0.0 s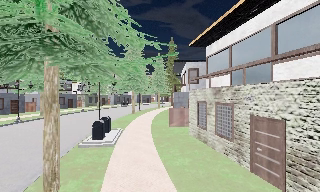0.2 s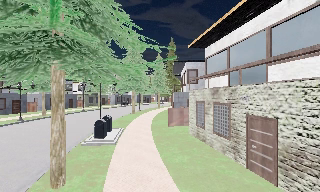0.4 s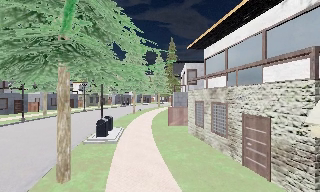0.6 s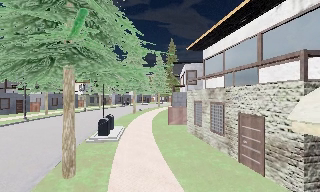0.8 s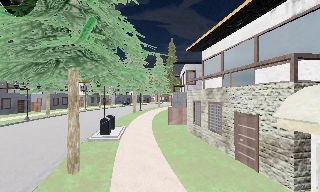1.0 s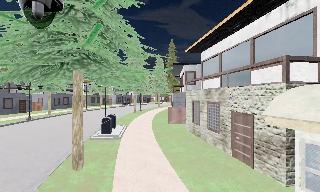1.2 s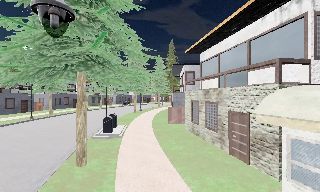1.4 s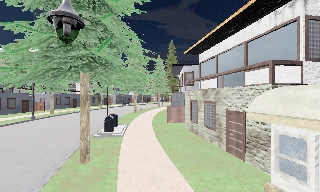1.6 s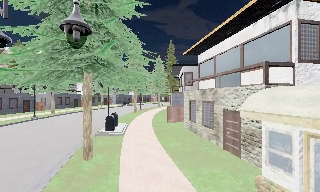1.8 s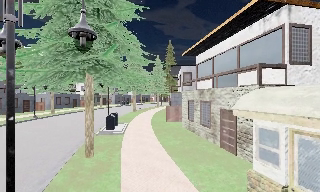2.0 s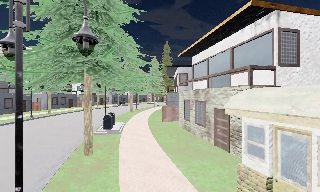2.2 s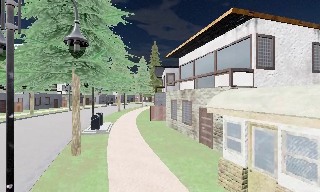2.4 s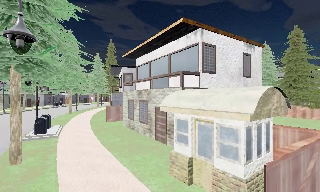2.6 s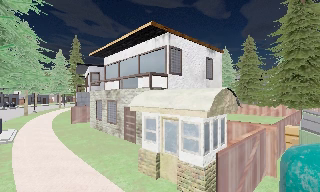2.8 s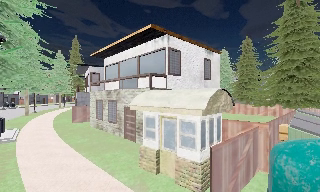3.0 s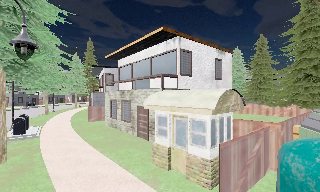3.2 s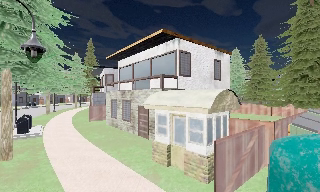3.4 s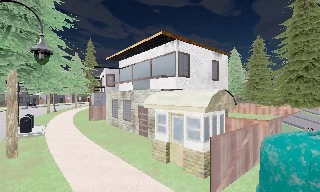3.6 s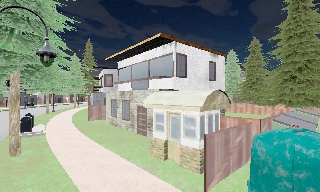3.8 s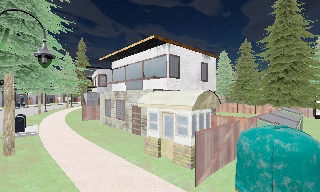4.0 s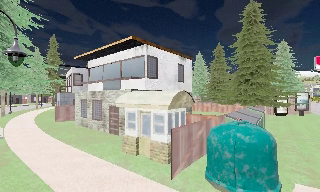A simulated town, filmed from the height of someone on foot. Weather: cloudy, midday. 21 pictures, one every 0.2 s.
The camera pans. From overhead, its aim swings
clockwise.
The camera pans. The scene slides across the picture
to the left.
0.0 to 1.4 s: The camera travels backward, about 2 m, so what stands in front gets smaller.
1.4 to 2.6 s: The scene slides to the left, as the camera pans about 30 degrees to its right. It travels backward, about 1.5 m.
2.6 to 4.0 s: The camera travels backward, about 2 m, so what stands in front gets smaller.
The film runs backward here.
